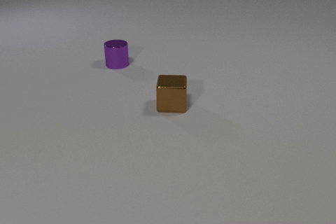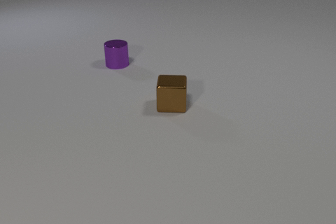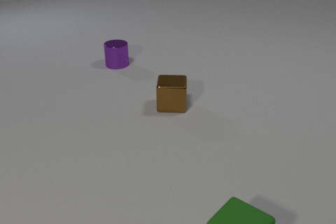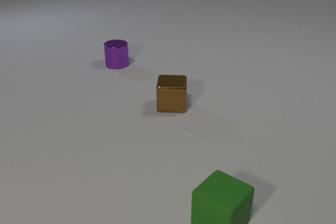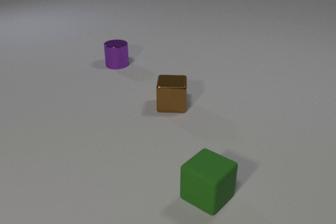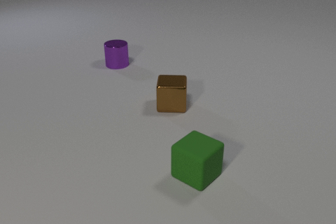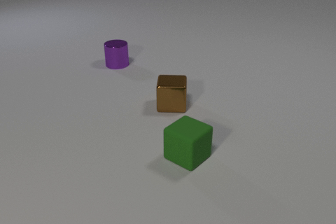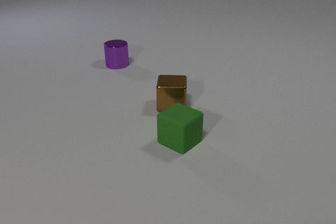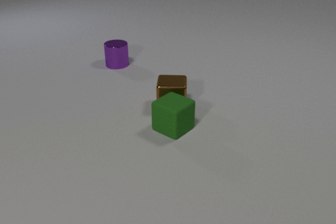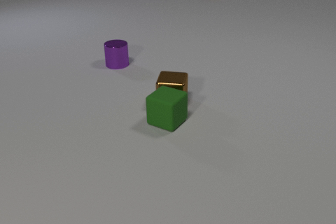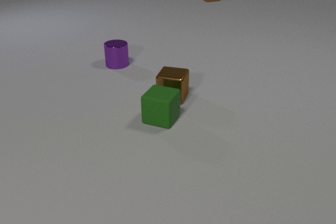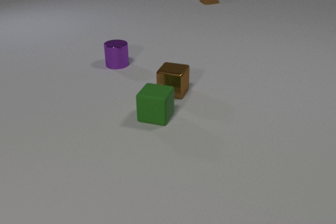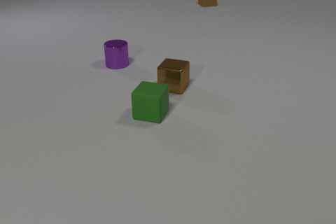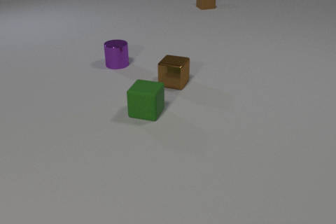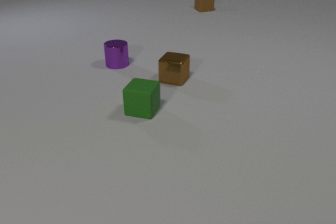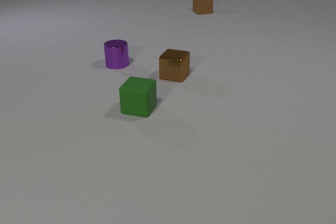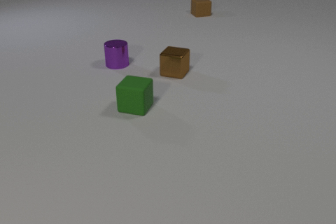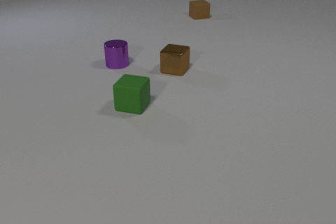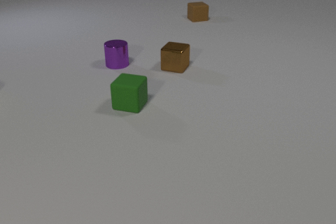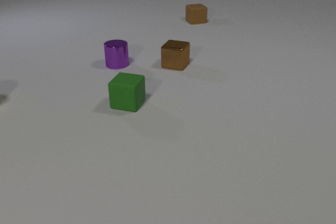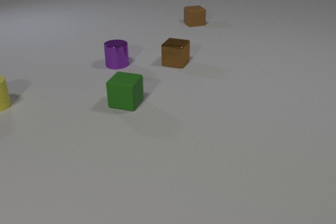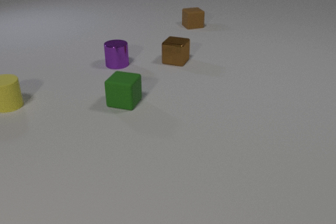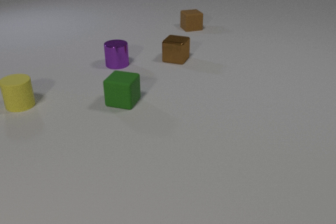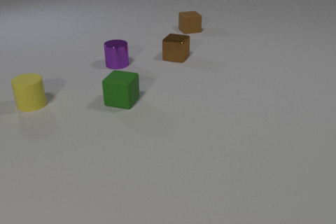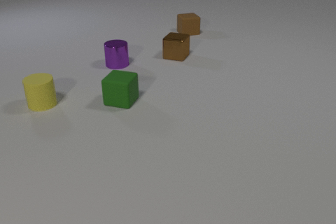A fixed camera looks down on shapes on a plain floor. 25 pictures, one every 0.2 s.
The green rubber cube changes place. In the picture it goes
away from the camera.
The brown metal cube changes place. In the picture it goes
away from the camera.
0.0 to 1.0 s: The green rubber cube comes in at the bottom edge, slides away from the camera and to the left.
1.0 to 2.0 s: The green rubber cube slides away from the camera. The brown metal cube slides away from the camera. The brown rubber cube comes in at the top edge, slides toward the camera. The green rubber cube and the brown metal cube collide.
2.0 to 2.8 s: The green rubber cube slides to the left and away from the camera. The brown metal cube slides away from the camera. The brown rubber cube slides toward the camera.
2.8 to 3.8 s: The green rubber cube slides away from the camera and to the left. The brown metal cube slides away from the camera. The brown rubber cube slides toward the camera.
3.8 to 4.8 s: The green rubber cube slides away from the camera and to the left. The brown metal cube slides away from the camera. The brown rubber cube slides toward the camera. The yellow rubber cylinder comes in at the left edge, slides to the right.
What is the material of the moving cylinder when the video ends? rubber.
What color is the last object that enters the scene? yellow.
Are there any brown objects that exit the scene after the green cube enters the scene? no.
